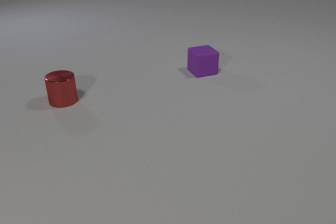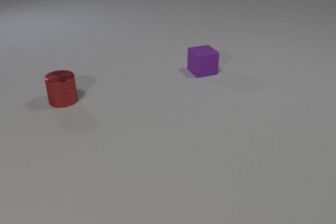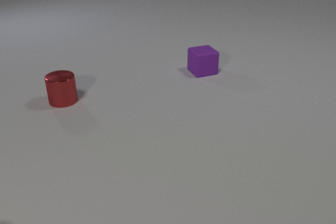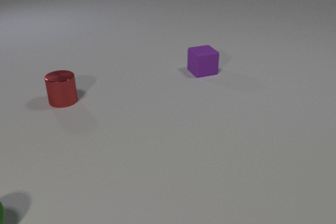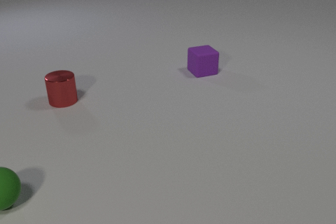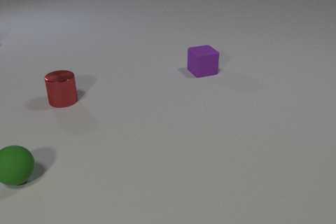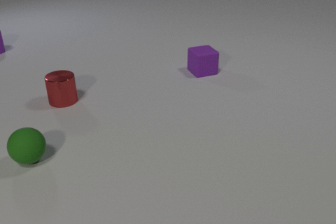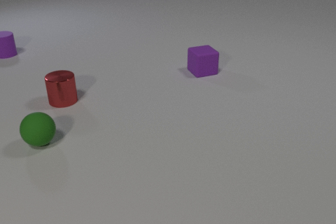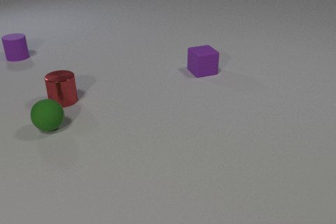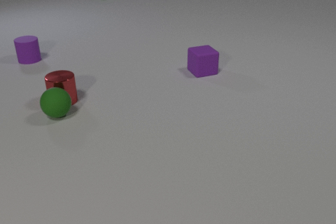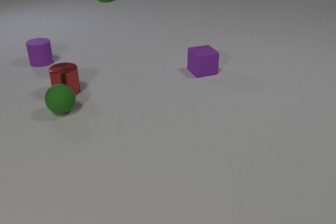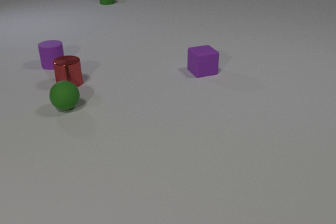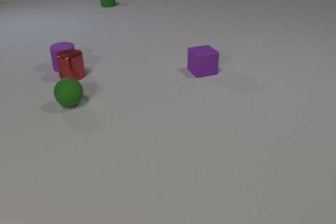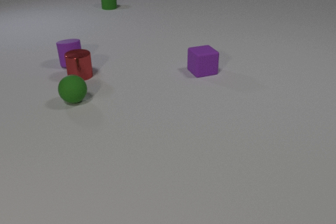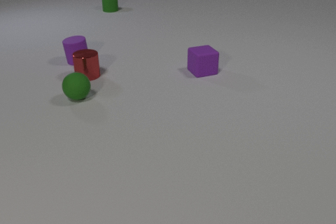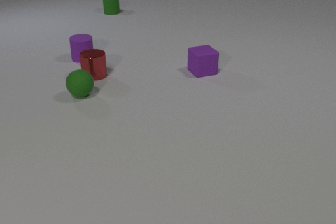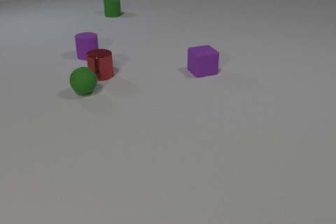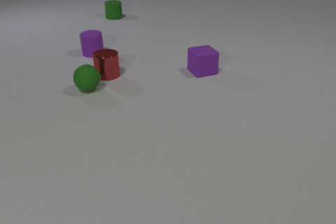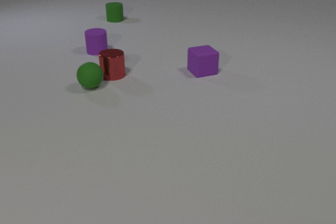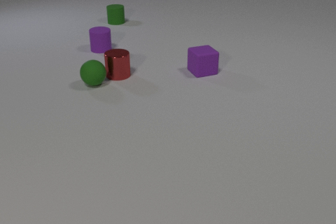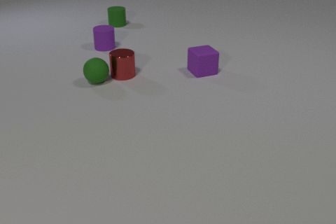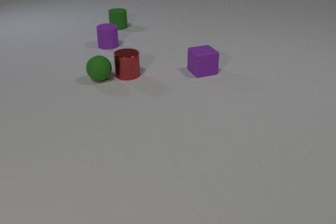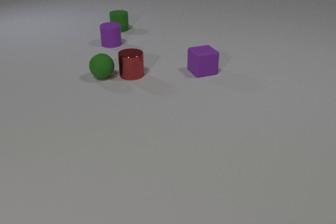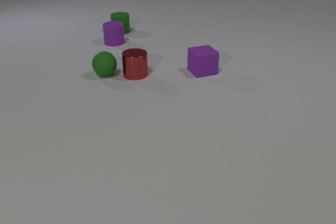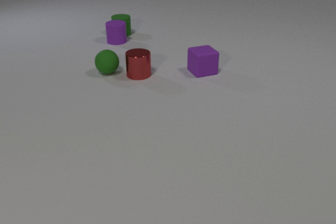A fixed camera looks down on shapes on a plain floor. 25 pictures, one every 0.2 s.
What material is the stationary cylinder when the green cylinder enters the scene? metal.
How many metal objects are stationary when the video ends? 0.
How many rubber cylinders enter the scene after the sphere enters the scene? 2.
0.0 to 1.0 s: The green rubber sphere comes in at the left edge, rolls away from the camera and to the right.
1.0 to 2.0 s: The green rubber sphere rolls away from the camera and to the right. The red metal cylinder slides away from the camera. The green rubber cylinder comes in at the top edge, slides toward the camera. The purple rubber cylinder comes in at the left edge, slides toward the camera and to the right. The green rubber sphere and the red metal cylinder collide.
2.0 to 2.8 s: The green rubber sphere rolls away from the camera and to the right. The red metal cylinder slides away from the camera and to the right. The green rubber cylinder slides toward the camera. The purple rubber cylinder slides to the right. The red metal cylinder and the purple rubber cylinder collide.
2.8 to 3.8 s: The green rubber sphere rolls away from the camera and to the right. The red metal cylinder slides to the right. The green rubber cylinder slides toward the camera. The purple rubber cylinder slides away from the camera and to the right.
3.8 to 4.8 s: The green rubber sphere rolls away from the camera and to the right. The red metal cylinder slides to the right. The green rubber cylinder slides toward the camera. The purple rubber cylinder slides away from the camera and to the right.
